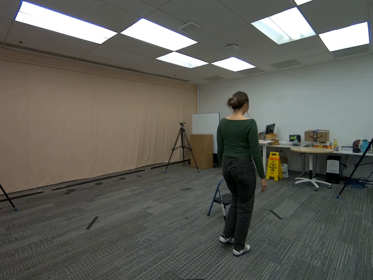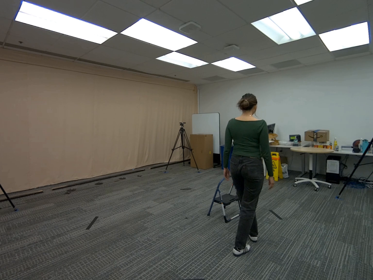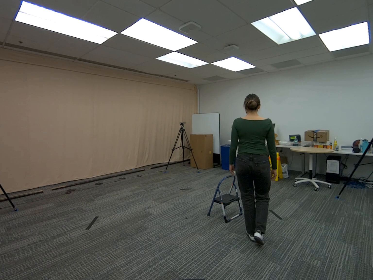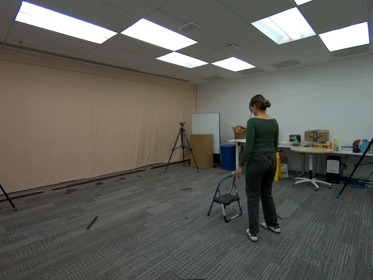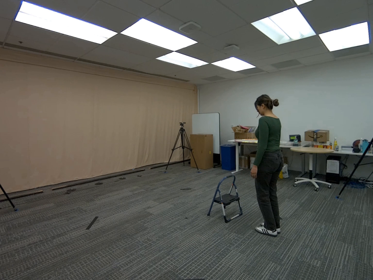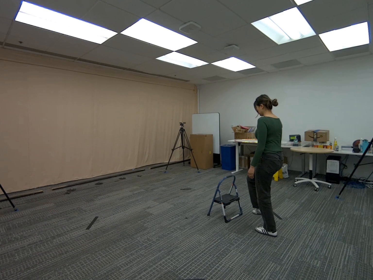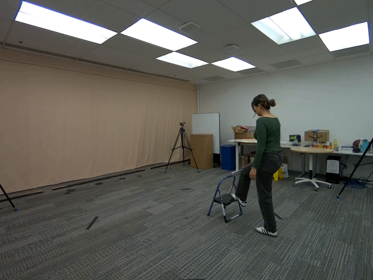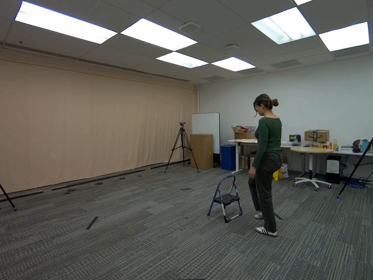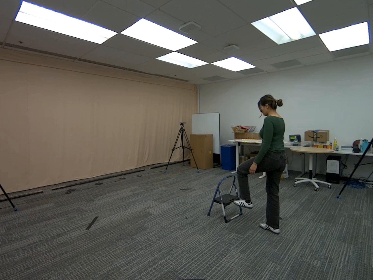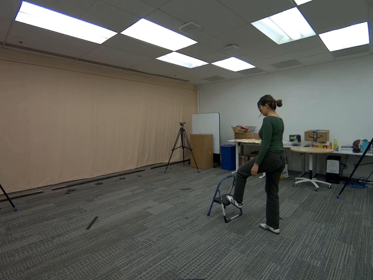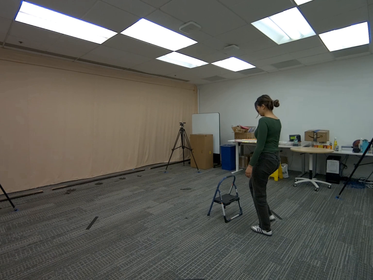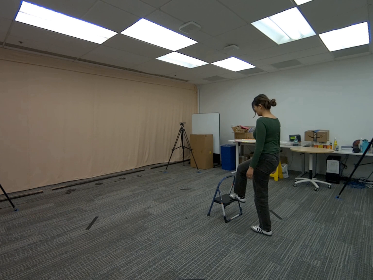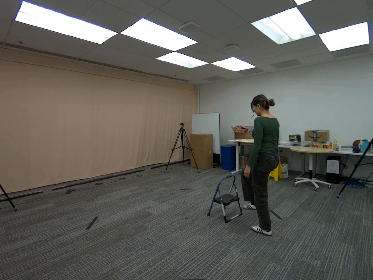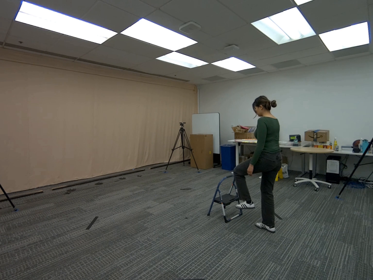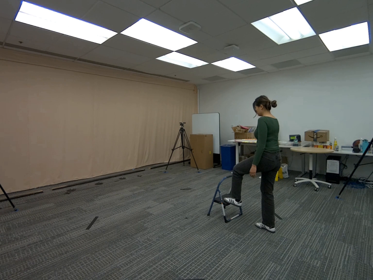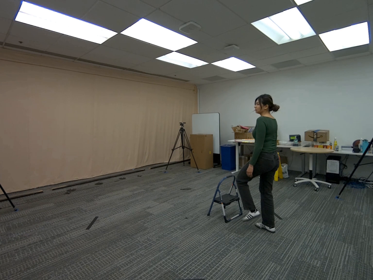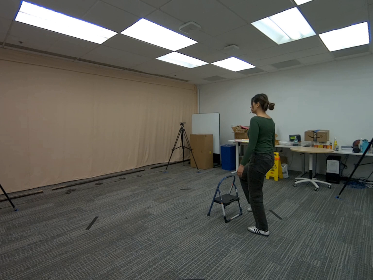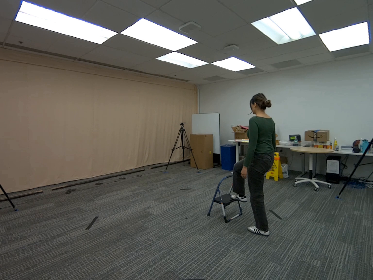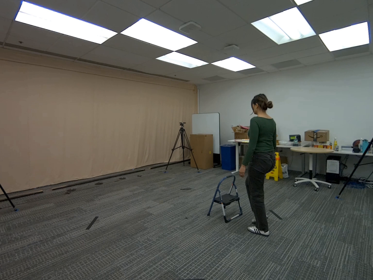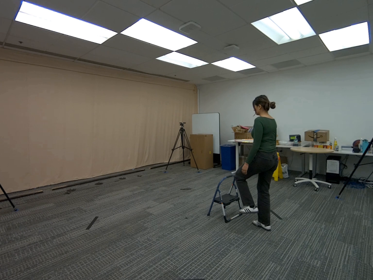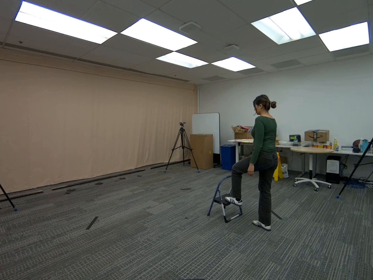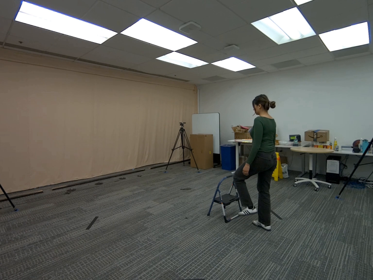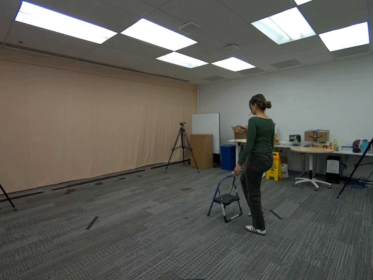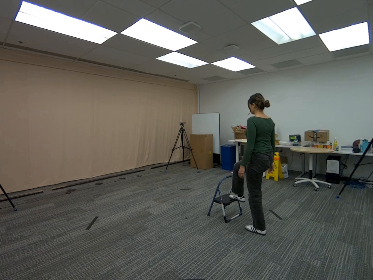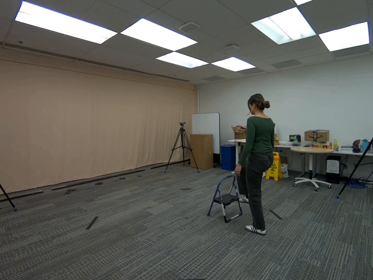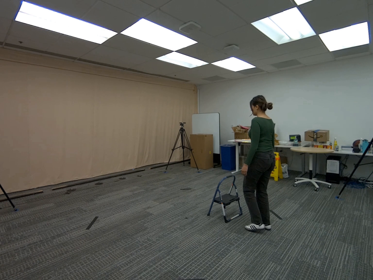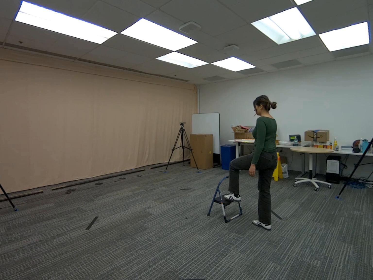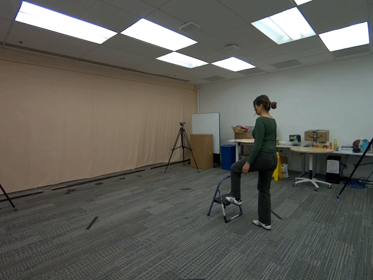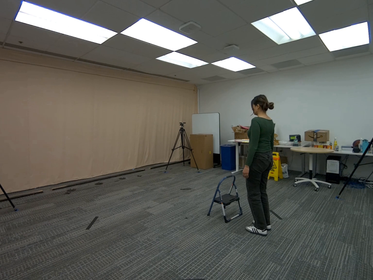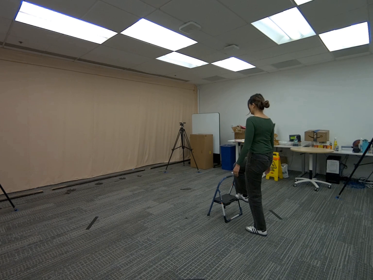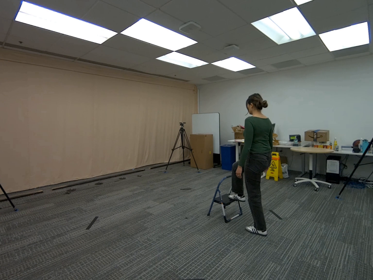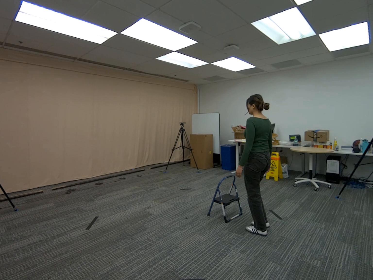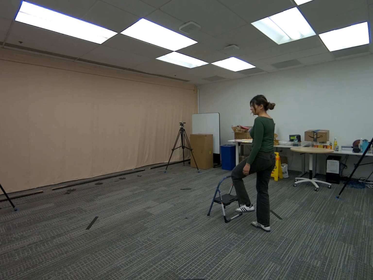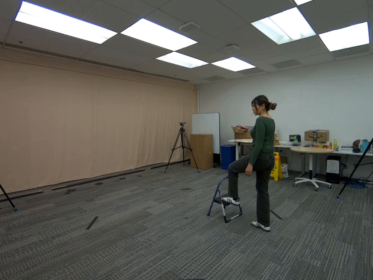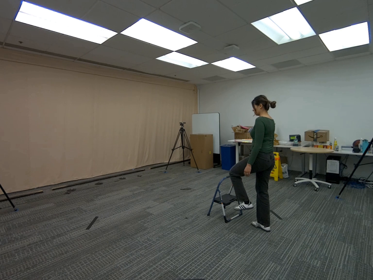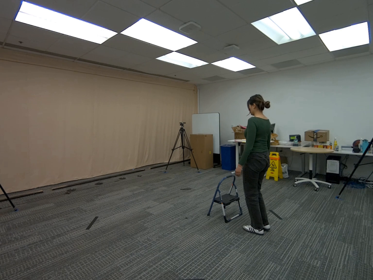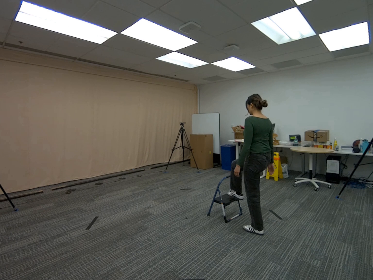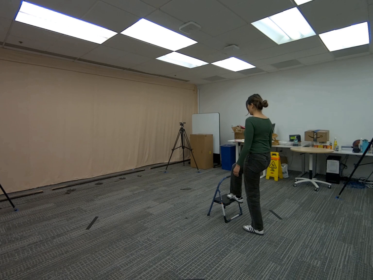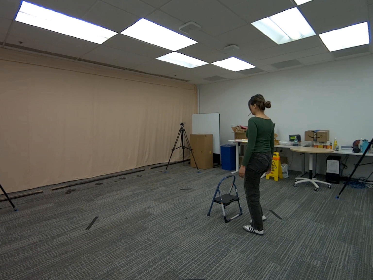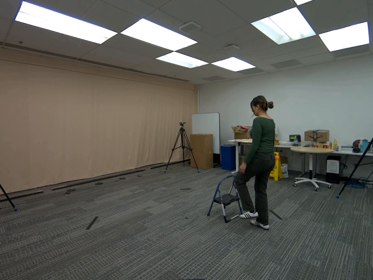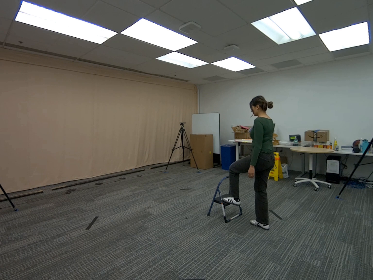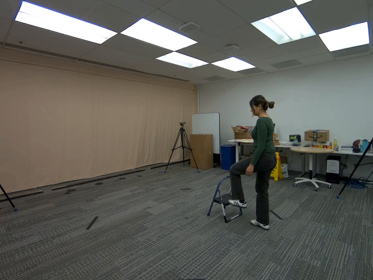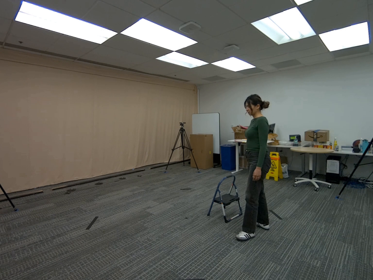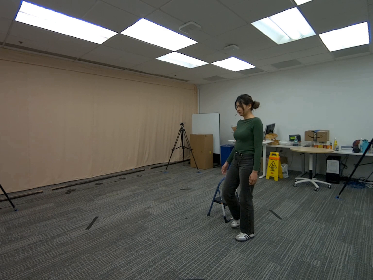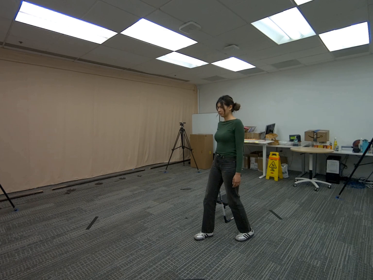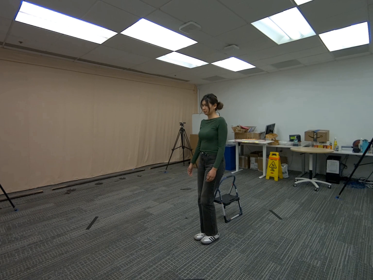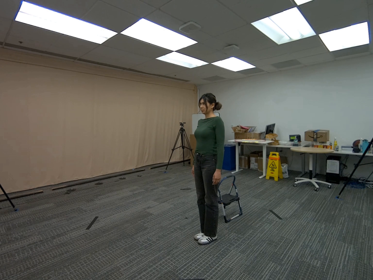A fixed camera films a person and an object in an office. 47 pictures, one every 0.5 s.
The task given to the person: Walk over to the step ladder and proceed to perform ~10 sec. of step ups slowly.
